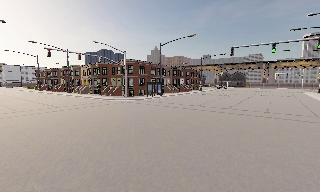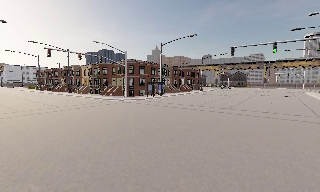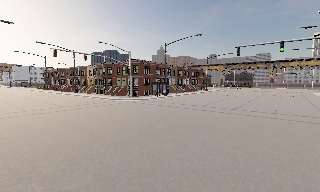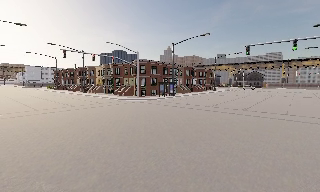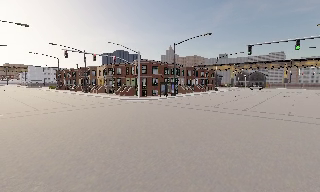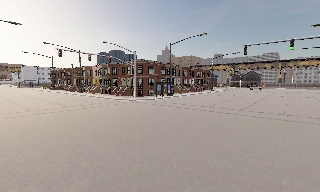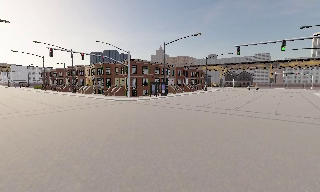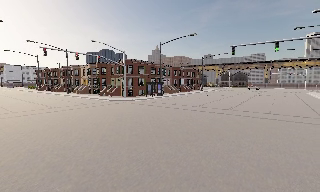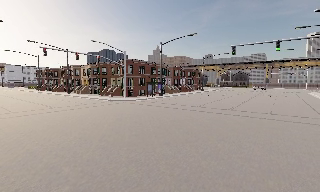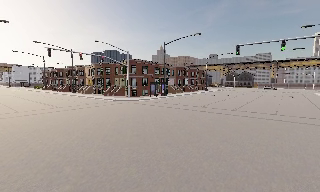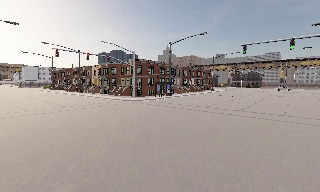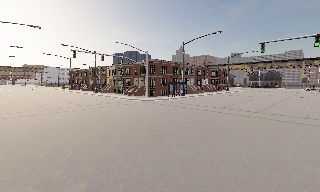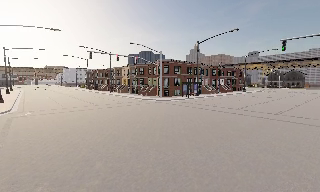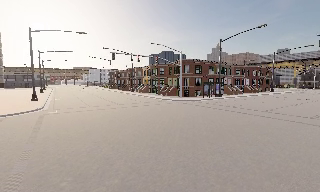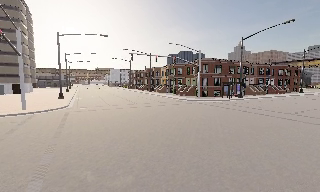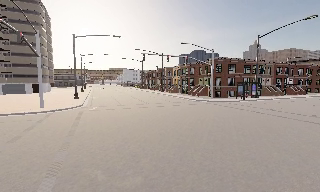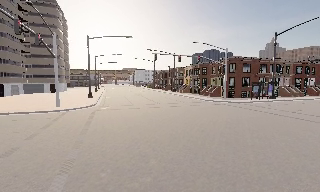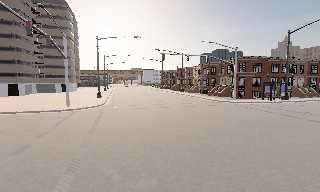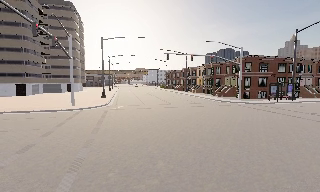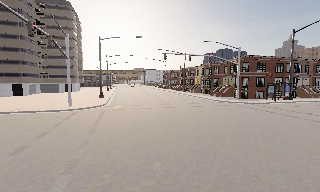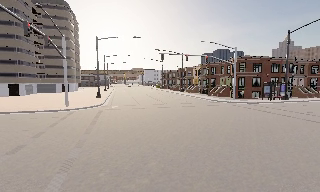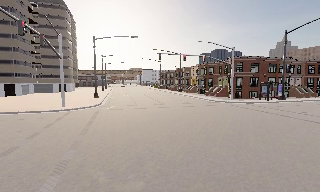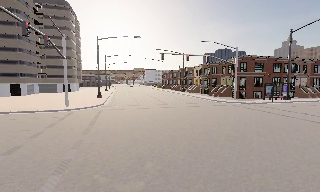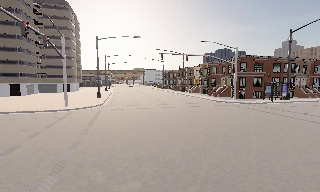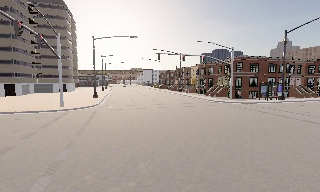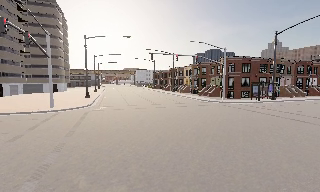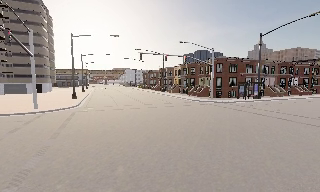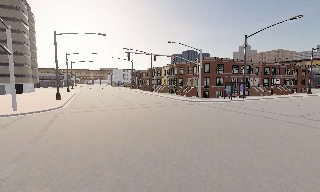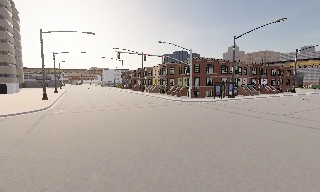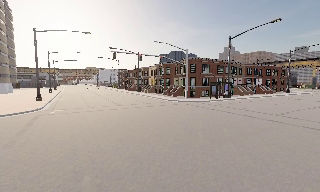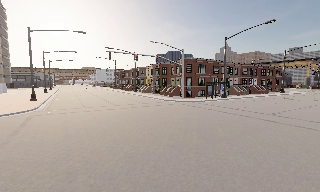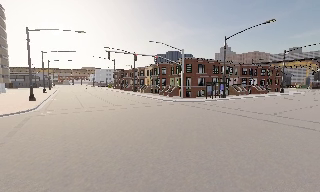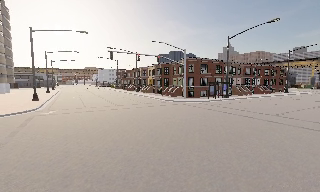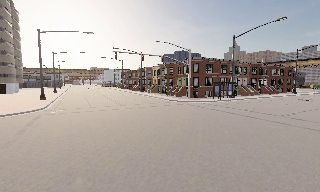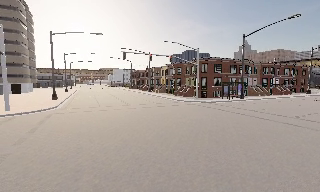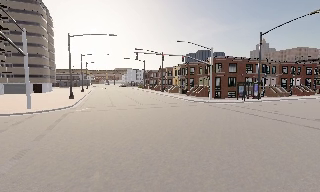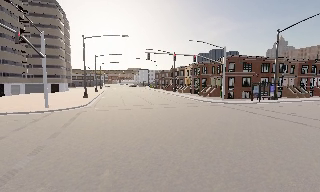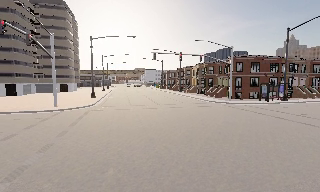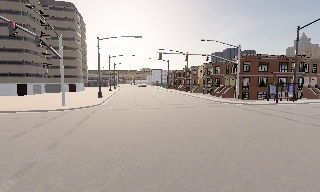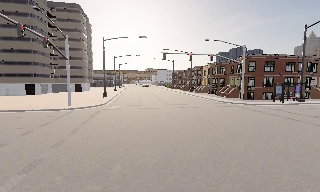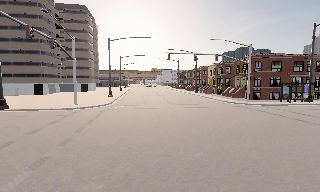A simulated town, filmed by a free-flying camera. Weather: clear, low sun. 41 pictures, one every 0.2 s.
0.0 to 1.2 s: The camera travels forward, about 0.5 m, so what stands in front looms larger.
1.2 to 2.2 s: The camera shifts only a little, or ends up much as it began.
2.2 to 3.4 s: The camera swings to its left by about 30 degrees, and the scene slides to the right.
3.4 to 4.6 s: The camera travels to its right, about 0.5 m, so close, fixed things drift to the left.
4.6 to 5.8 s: The scene slides to the left, as the camera pans about 15 degrees to its right.
5.8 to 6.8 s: The camera shifts only a little, or ends up much as it began.
6.8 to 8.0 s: The camera pans to its left, which is counterclockwise from overhead, by about 15 degrees. It travels to its right, about 0.5 m.
The film runs forward here.
